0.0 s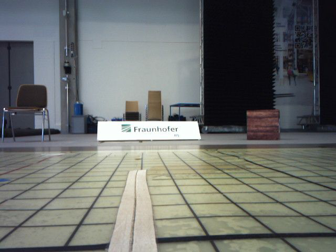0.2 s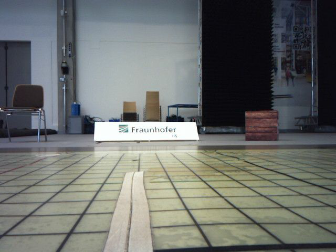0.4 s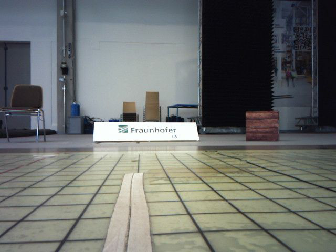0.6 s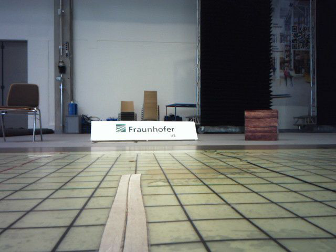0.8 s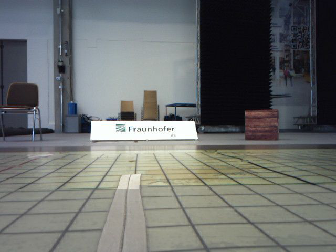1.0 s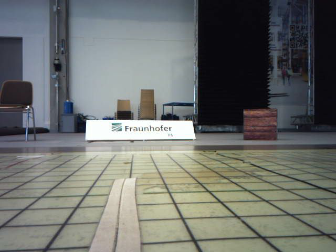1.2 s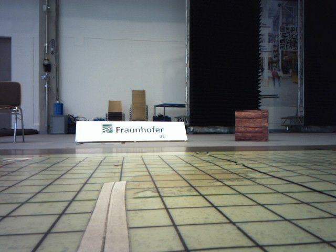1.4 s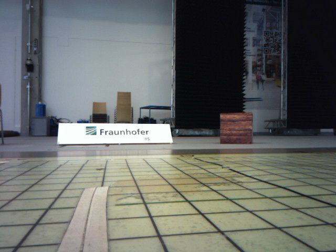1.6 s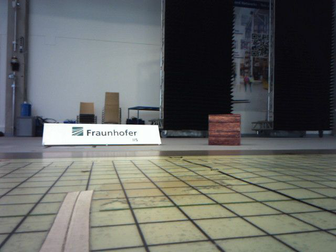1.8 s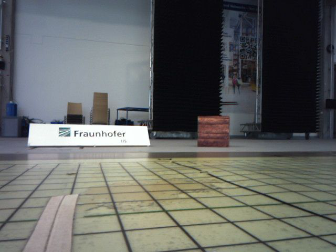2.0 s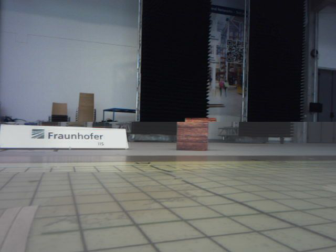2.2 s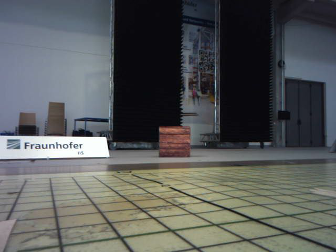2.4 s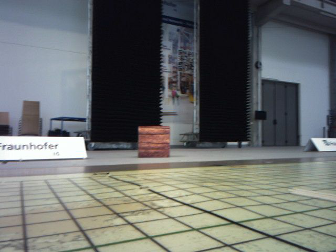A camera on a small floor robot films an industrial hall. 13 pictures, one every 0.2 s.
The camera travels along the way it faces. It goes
forward.
0.0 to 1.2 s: The camera travels forward, about 0.2 m, so what stands in front looms larger.
1.2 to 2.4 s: The camera swings to its right by about 20 degrees, and the scene slides to the left. It travels forward, about 0.2 m, so what stands in front looms larger.
The film runs forward here.
